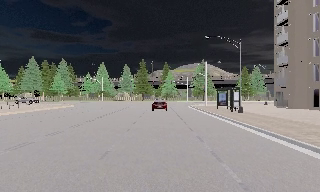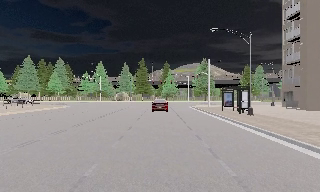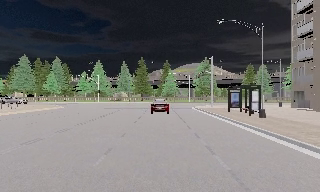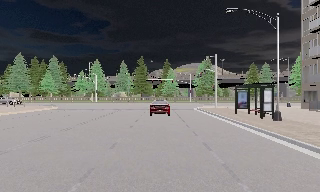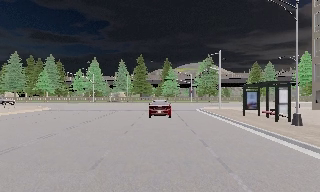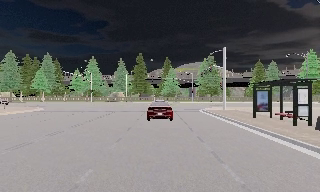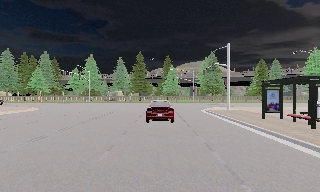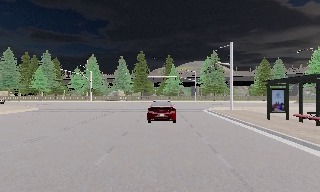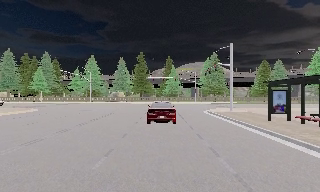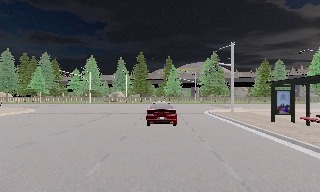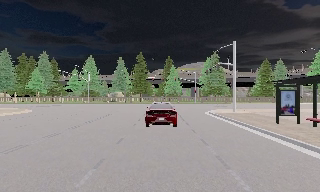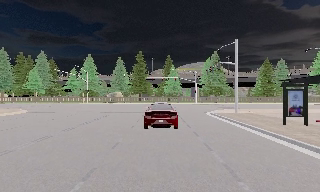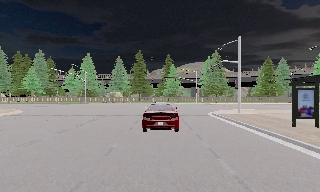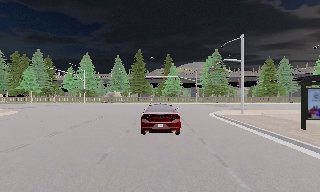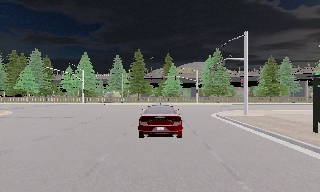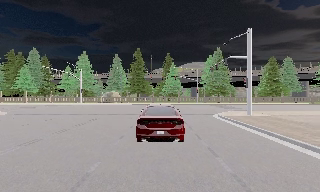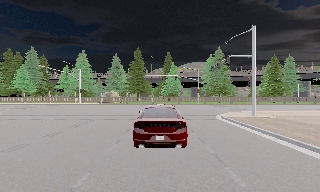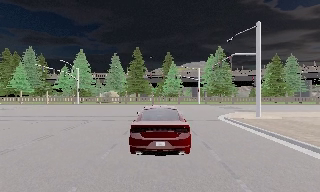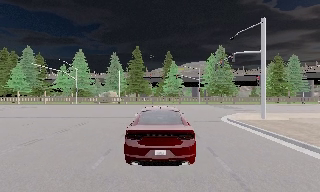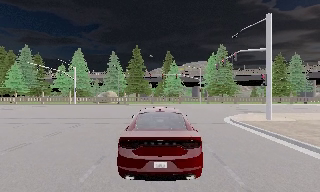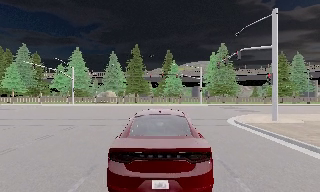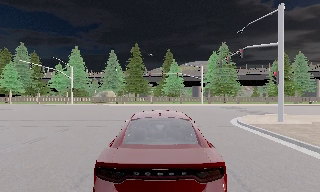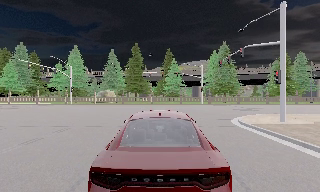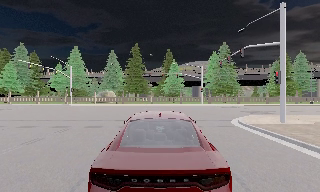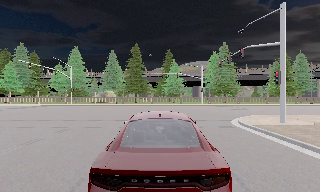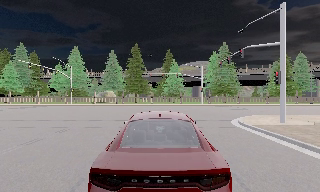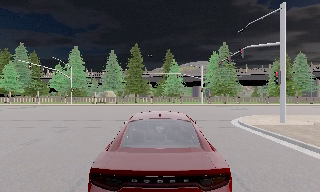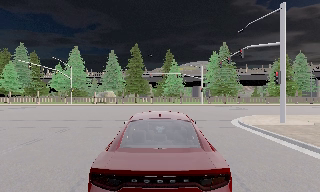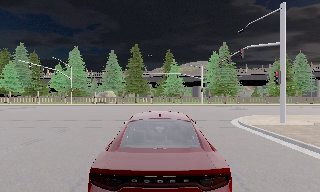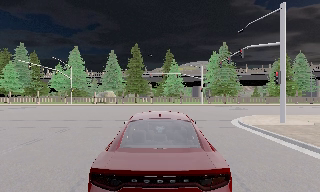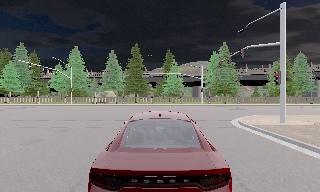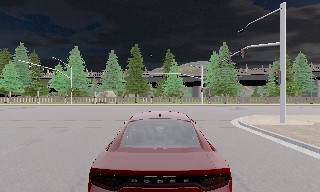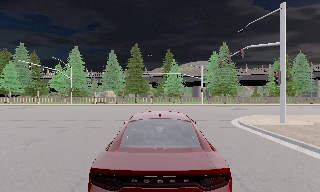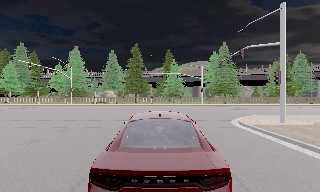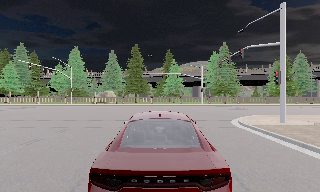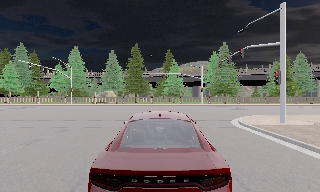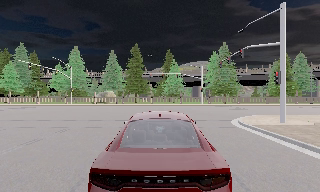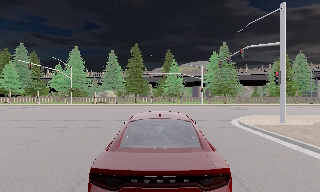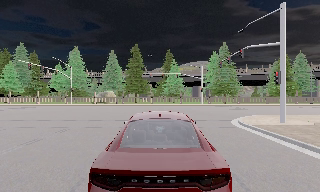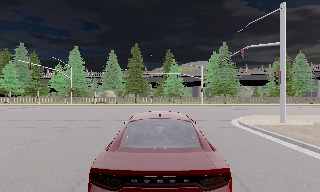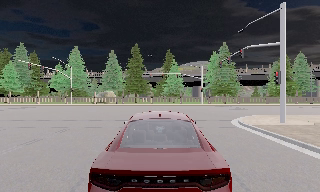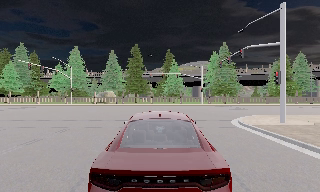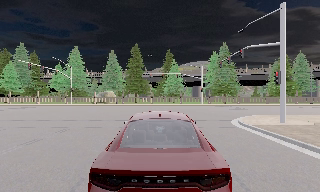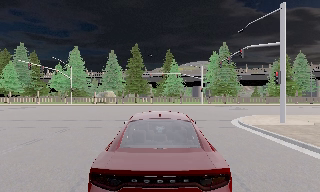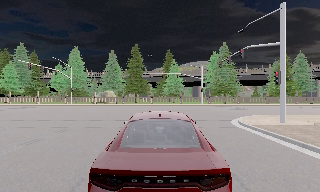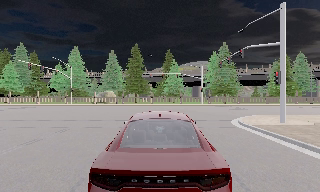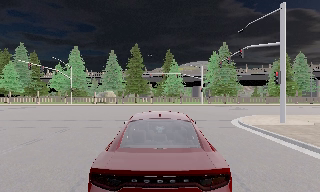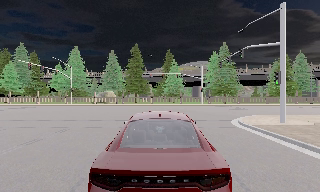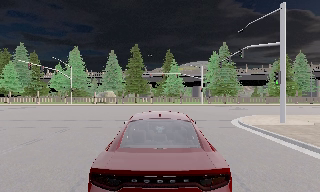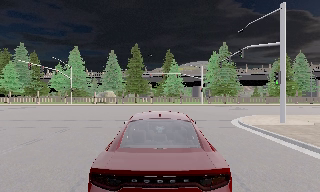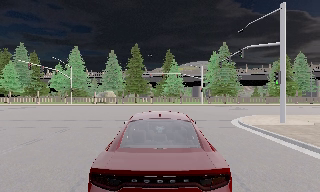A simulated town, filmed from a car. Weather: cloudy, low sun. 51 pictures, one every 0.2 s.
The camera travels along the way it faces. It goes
forward.
0.0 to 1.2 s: The camera travels forward, about 9 m, so what stands in front looms larger.
1.2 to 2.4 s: The camera travels forward, about 2.5 m, so what stands in front looms larger. It gains speed.
2.4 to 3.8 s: The camera travels forward, about 4.5 m, so what stands in front looms larger.
3.8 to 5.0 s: The camera travels forward, about 1.5 m, so what stands in front looms larger. It loses speed.
5.0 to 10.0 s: The camera keeps its place and its aim.
The film runs forward here.
